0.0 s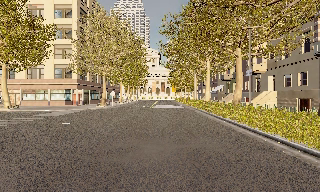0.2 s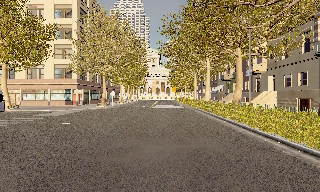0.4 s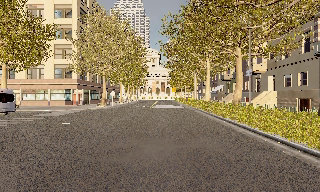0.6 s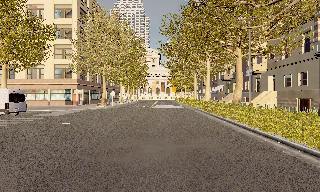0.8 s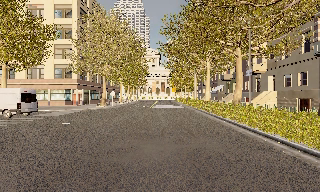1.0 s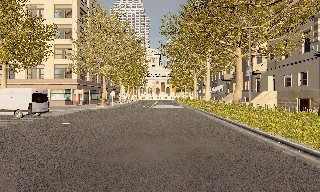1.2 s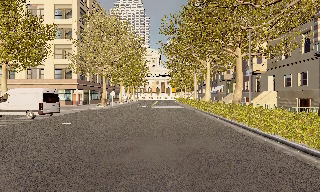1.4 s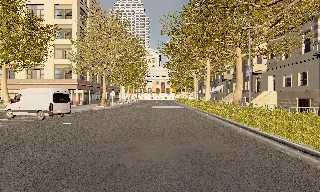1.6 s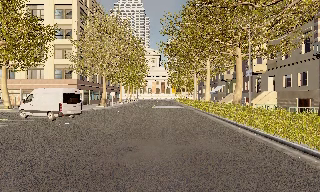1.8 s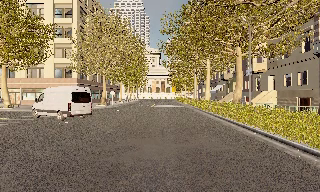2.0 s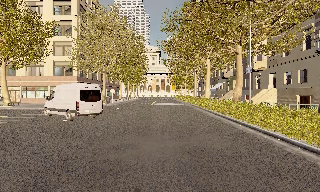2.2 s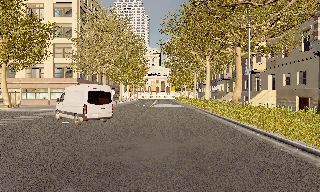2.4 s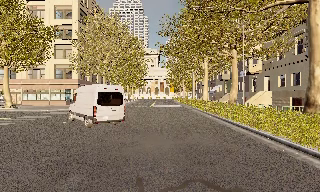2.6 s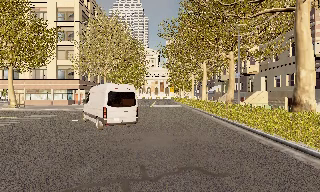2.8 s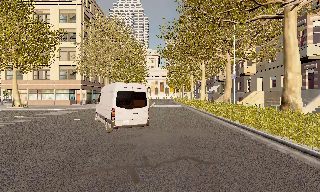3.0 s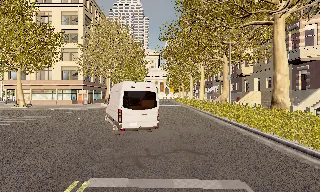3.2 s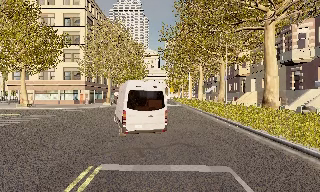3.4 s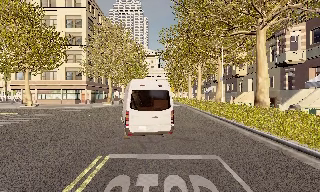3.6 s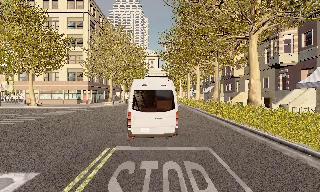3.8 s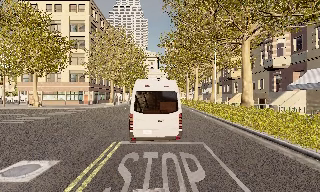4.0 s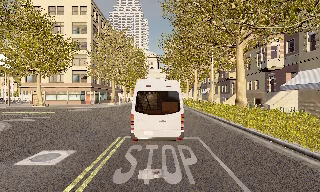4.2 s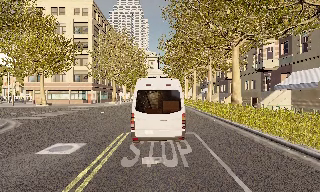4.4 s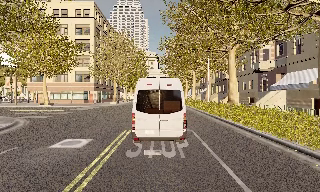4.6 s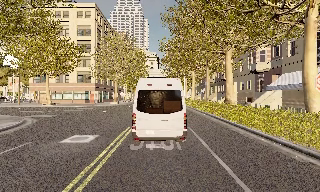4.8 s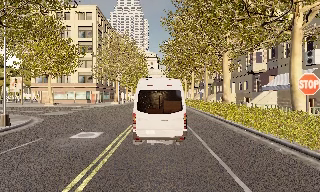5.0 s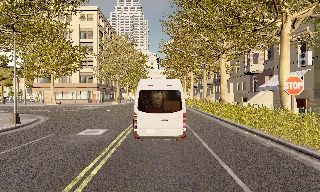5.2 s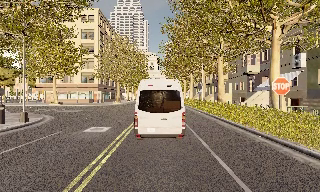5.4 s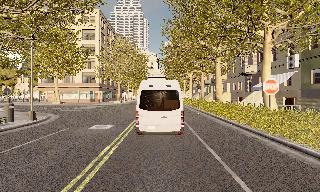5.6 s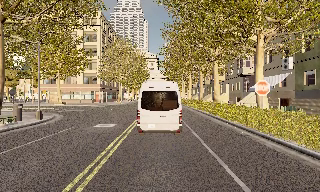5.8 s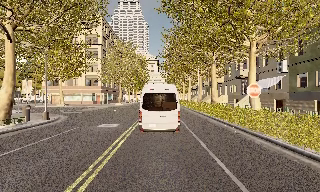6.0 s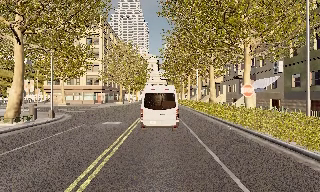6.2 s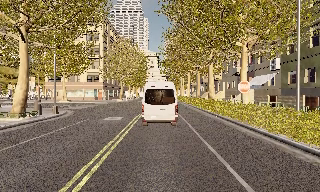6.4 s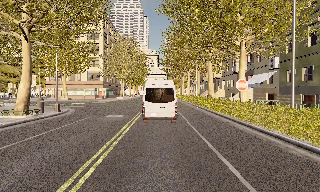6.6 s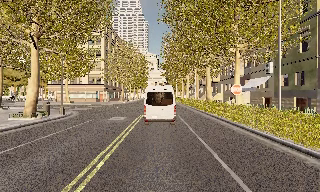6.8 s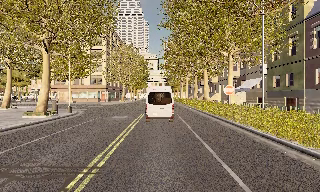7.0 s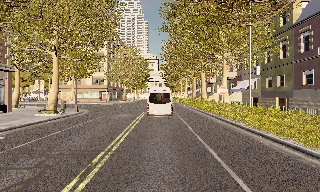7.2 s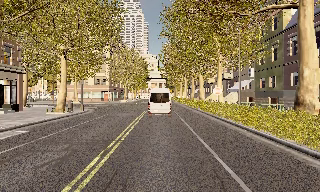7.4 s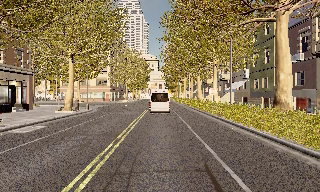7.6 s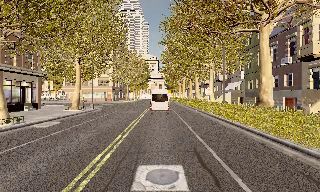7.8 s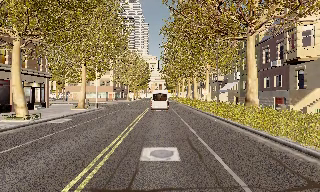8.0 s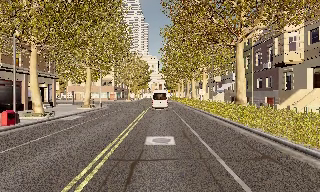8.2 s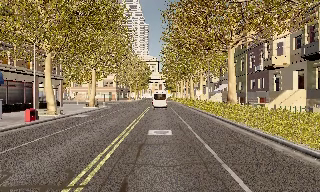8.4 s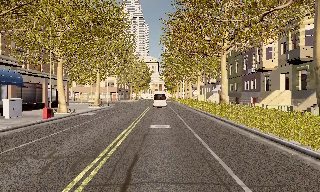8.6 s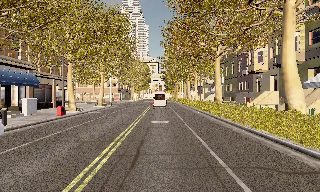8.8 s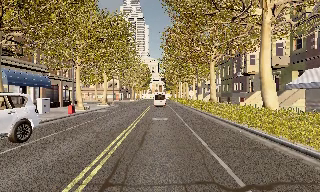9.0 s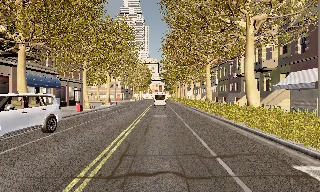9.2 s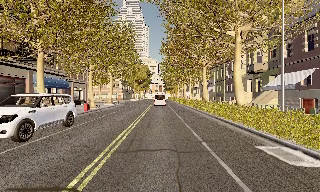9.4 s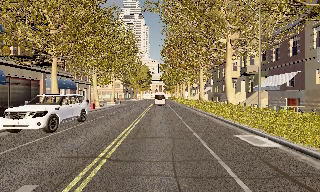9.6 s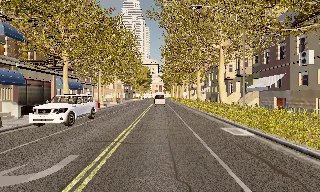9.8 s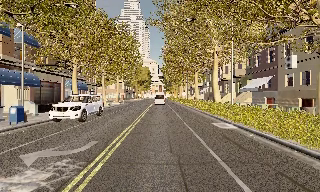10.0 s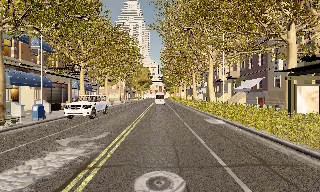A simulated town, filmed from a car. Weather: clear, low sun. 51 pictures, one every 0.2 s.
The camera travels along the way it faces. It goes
backward.
0.0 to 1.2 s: The camera keeps its place and its aim.
1.2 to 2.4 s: The camera travels backward, about 0.5 m, so what stands in front gets smaller. It gains speed.
2.4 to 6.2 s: The camera travels backward, about 13 m, so what stands in front gets smaller.
6.2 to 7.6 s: The camera travels backward, about 7 m, so what stands in front gets smaller. It gains speed.
7.6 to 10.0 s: The camera travels backward, about 20 m, so what stands in front gets smaller.
The film runs backward here.
